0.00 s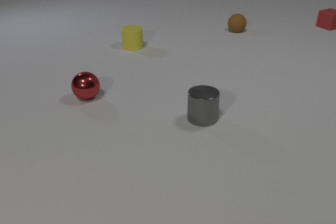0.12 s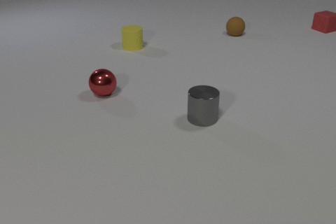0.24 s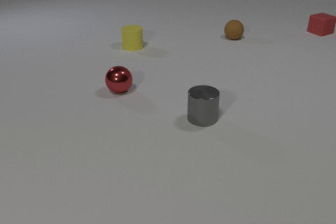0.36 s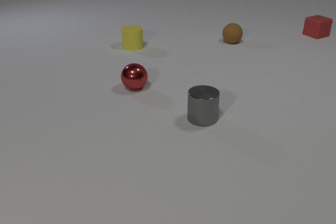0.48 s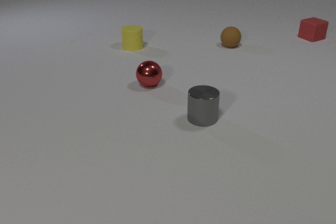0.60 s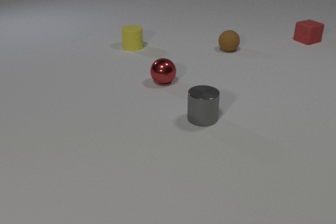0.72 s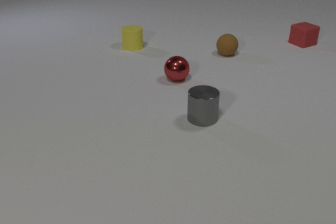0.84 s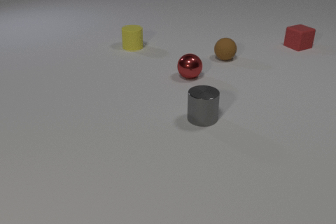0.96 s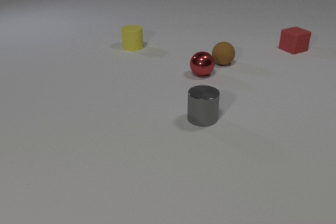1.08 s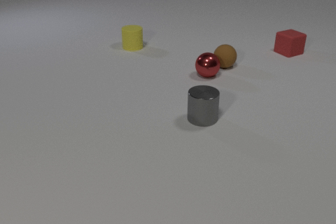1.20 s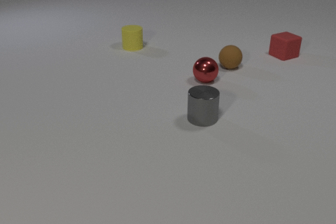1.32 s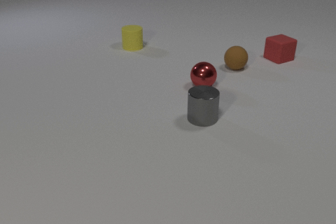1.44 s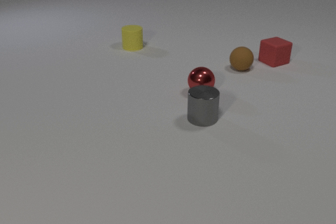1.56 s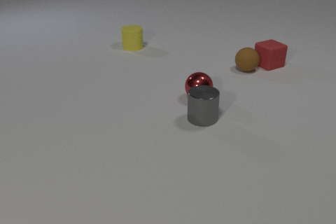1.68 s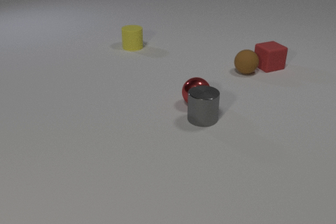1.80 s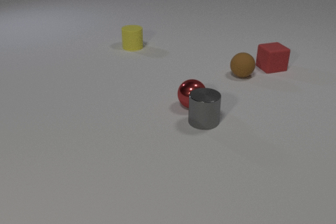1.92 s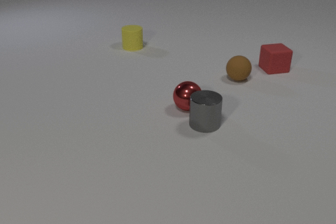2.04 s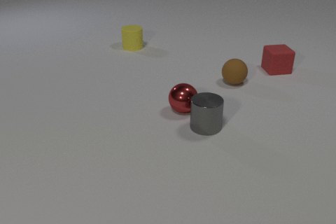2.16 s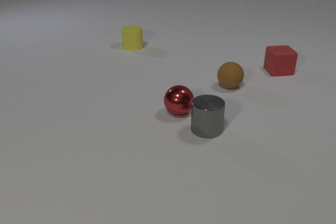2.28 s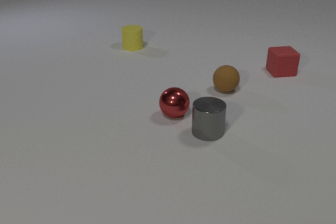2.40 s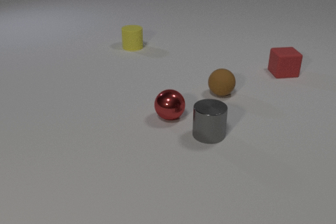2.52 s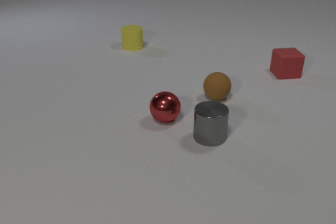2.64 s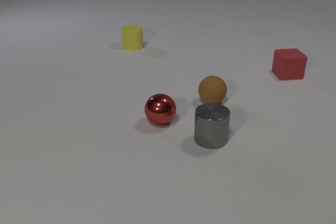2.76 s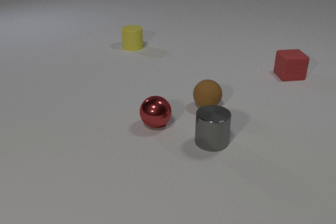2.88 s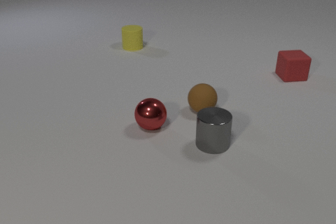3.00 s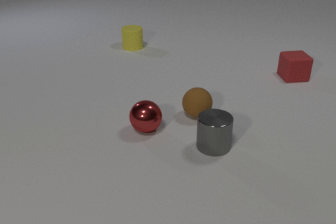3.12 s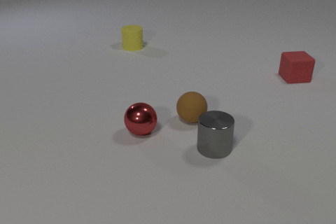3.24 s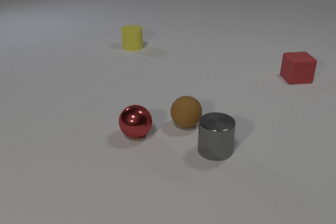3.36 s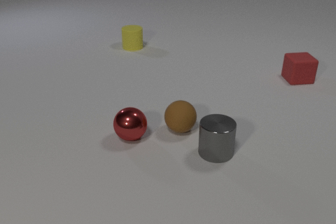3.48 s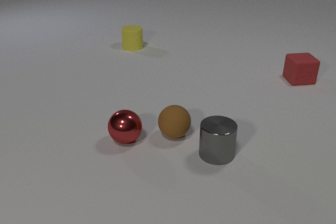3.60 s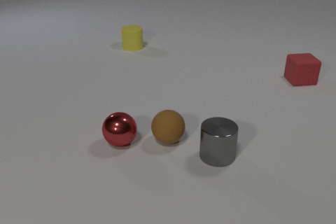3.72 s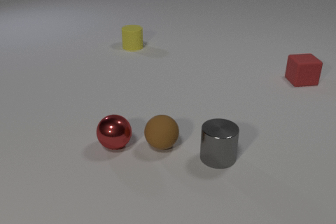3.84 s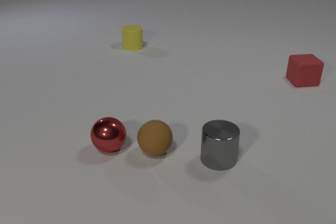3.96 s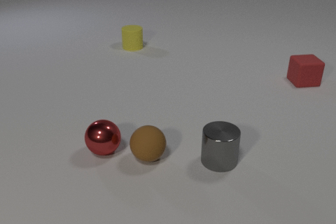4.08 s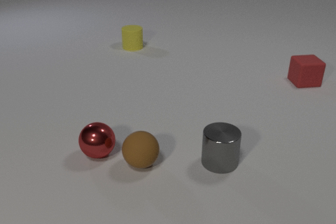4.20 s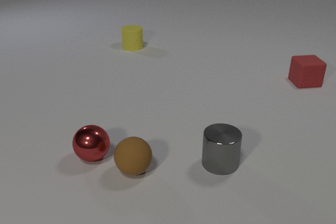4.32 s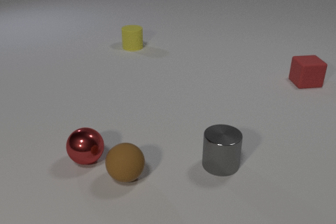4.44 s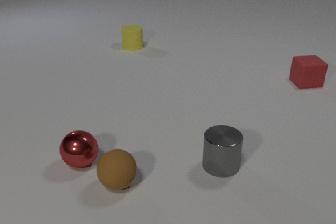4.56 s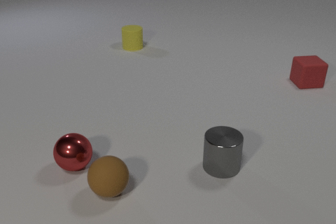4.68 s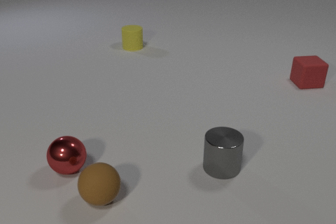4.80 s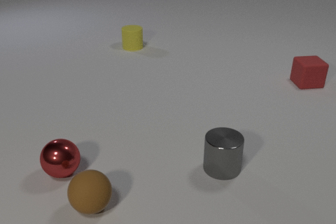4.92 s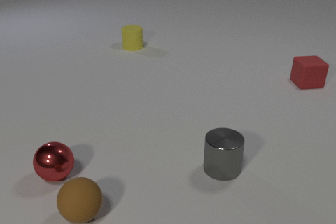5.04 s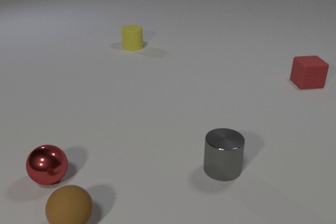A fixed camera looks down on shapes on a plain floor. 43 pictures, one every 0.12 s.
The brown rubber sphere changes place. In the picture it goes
toward the camera.
The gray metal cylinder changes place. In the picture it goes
toward the camera.
0.00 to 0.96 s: The brown rubber sphere rolls toward the camera. The red metal sphere rolls to the right and away from the camera. The red rubber cube slides toward the camera.
0.96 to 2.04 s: The brown rubber sphere rolls toward the camera. The red metal sphere rolls toward the camera. The red rubber cube slides toward the camera. The gray metal cylinder slides toward the camera. The brown rubber sphere and the red metal sphere collide. The brown rubber sphere and the red rubber cube collide. The red metal sphere and the gray metal cylinder collide.
2.04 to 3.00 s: The brown rubber sphere rolls toward the camera and to the left. The red metal sphere rolls toward the camera and to the left. The red rubber cube slides to the right and toward the camera. The gray metal cylinder slides toward the camera.
3.00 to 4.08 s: The brown rubber sphere rolls toward the camera and to the left. The red metal sphere rolls to the left and toward the camera. The red rubber cube slides to the right and toward the camera. The gray metal cylinder slides toward the camera.
4.08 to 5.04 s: The brown rubber sphere rolls toward the camera and to the left. The red metal sphere rolls to the left and toward the camera. The gray metal cylinder slides toward the camera.
What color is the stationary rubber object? yellow.
How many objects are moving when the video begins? 3.
What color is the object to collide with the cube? brown.
